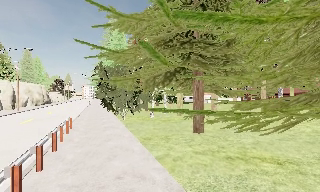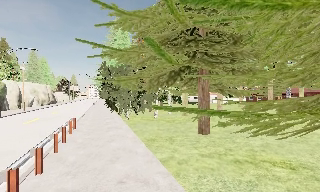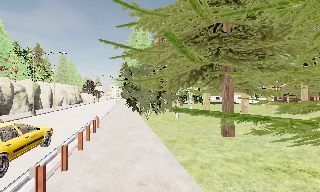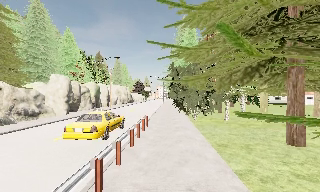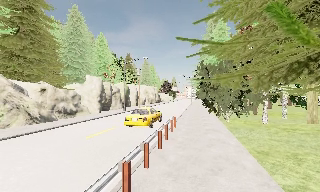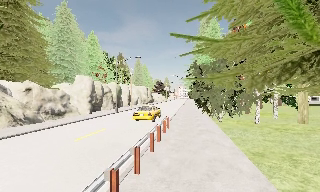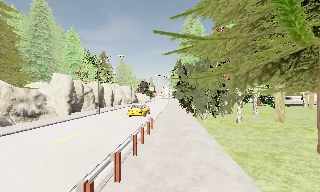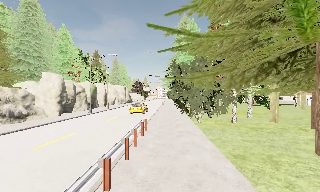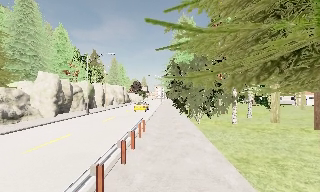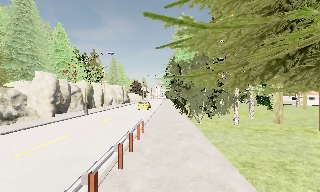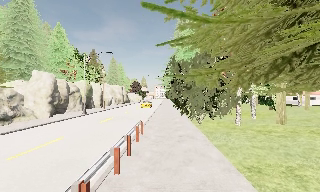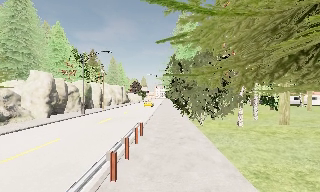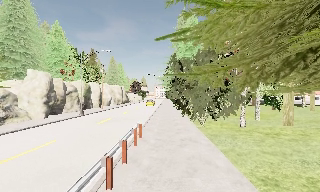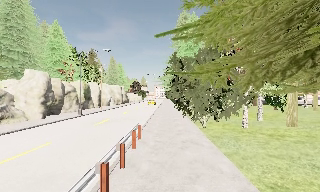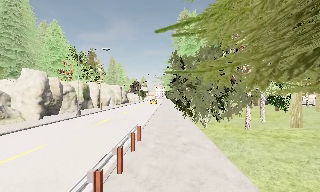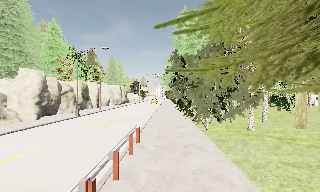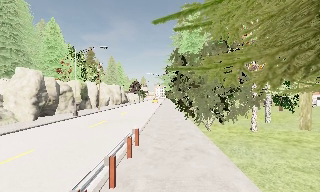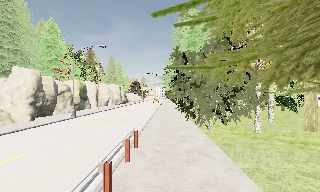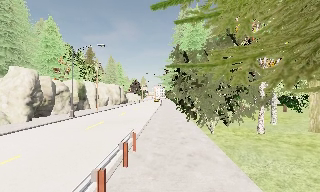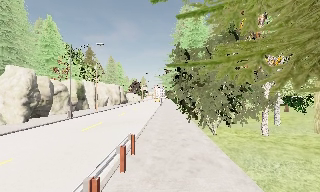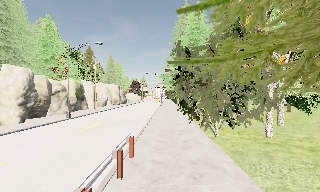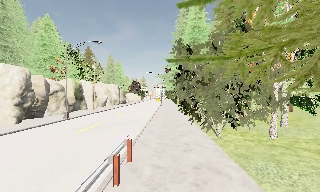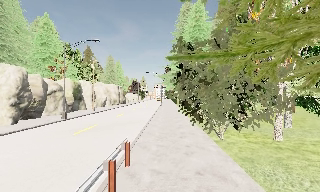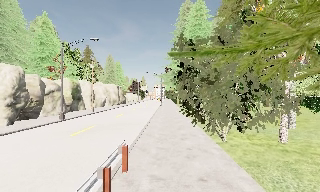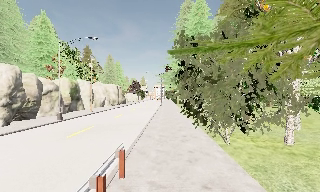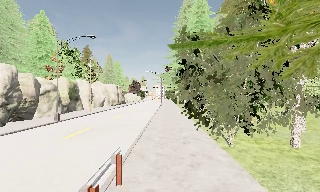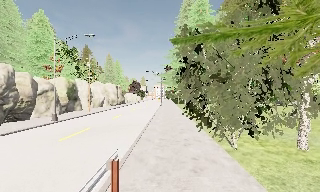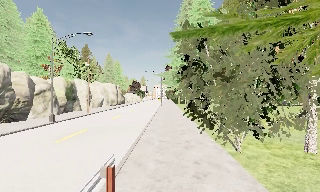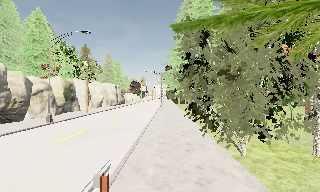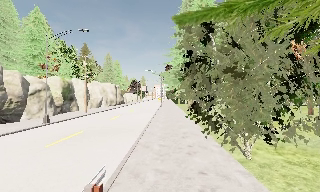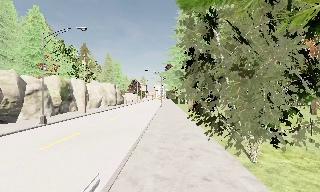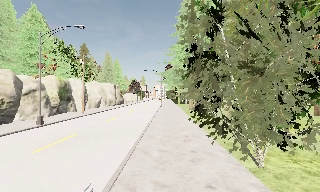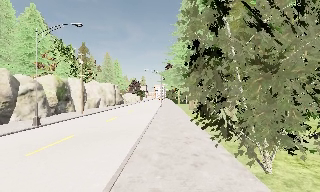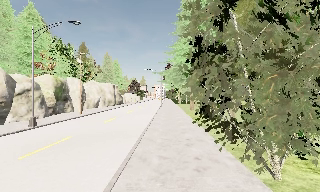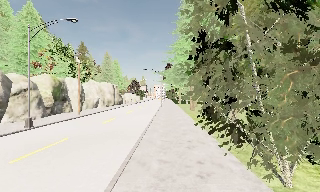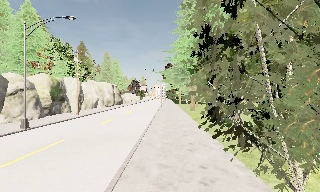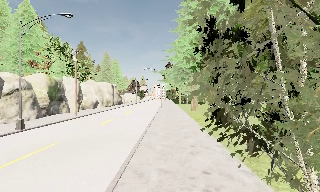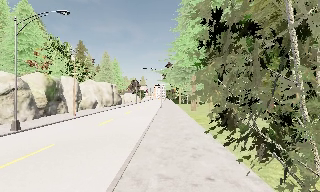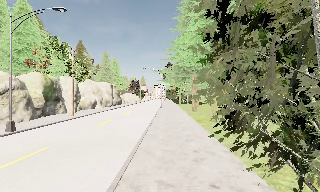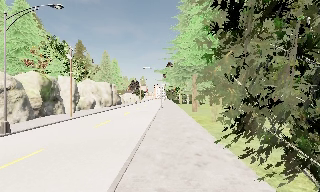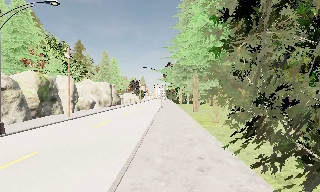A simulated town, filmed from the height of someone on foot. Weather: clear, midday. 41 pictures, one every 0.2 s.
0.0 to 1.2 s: The camera pans to its left, which is counterclockwise from overhead, by about 25 degrees. It travels forward, about 1.5 m, so what stands in front looms larger.
1.2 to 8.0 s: The camera travels forward, about 12 m, so what stands in front looms larger.
The film runs forward here.
